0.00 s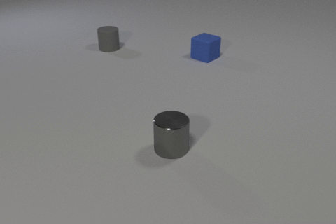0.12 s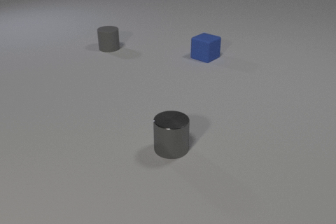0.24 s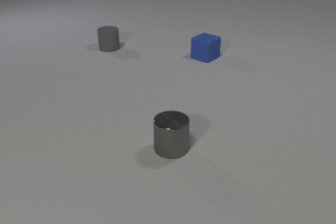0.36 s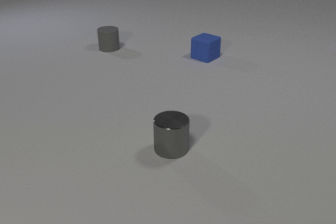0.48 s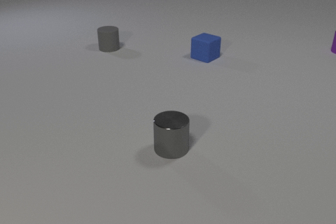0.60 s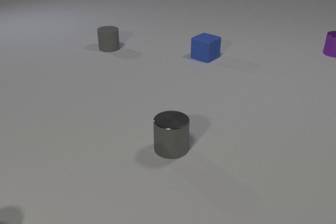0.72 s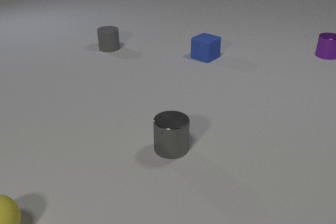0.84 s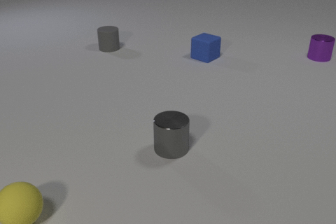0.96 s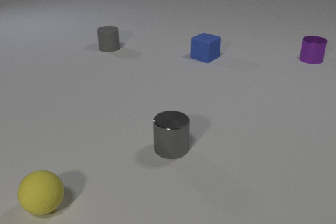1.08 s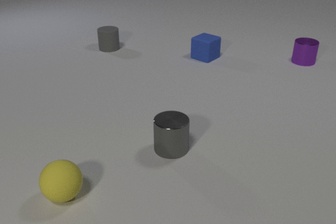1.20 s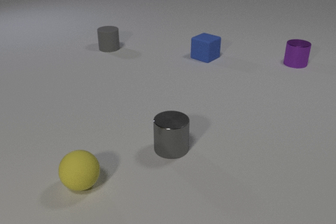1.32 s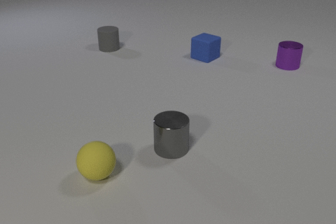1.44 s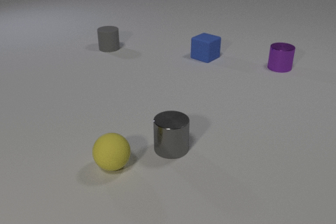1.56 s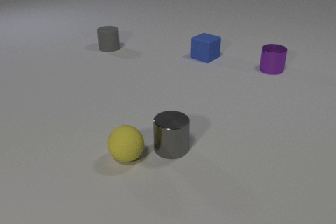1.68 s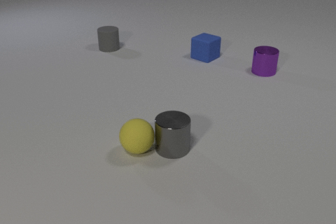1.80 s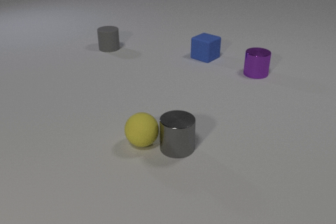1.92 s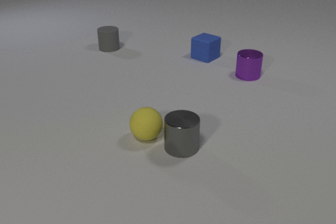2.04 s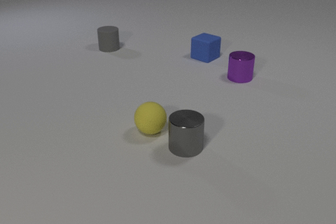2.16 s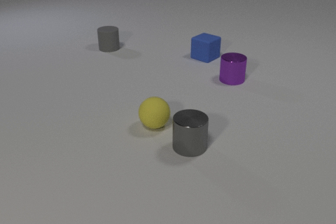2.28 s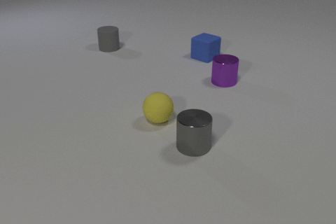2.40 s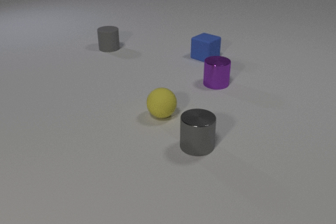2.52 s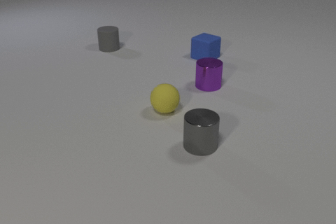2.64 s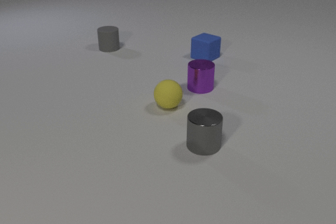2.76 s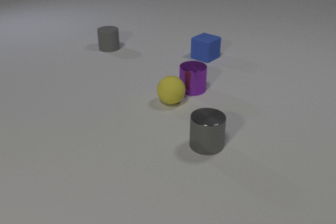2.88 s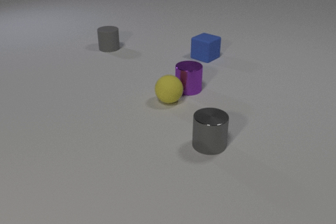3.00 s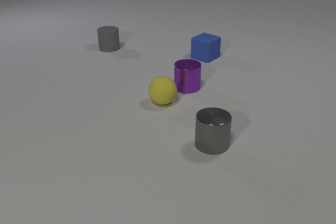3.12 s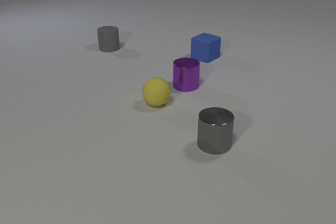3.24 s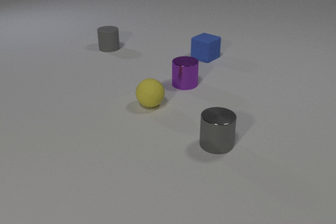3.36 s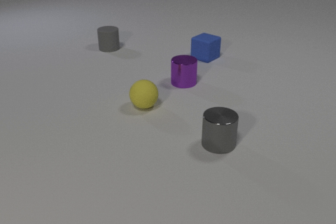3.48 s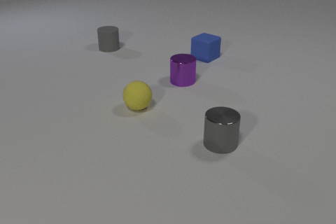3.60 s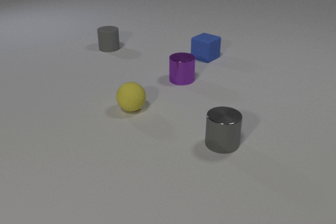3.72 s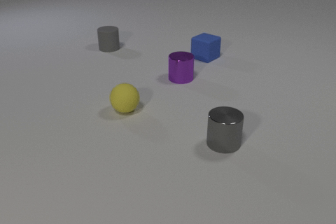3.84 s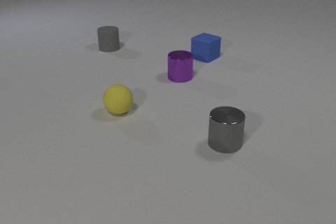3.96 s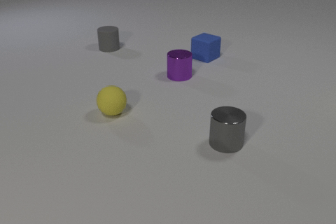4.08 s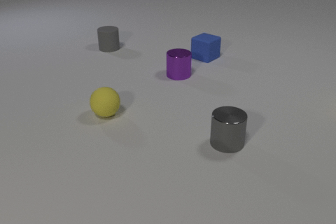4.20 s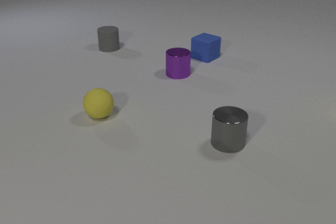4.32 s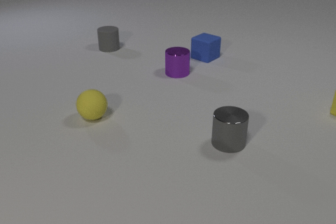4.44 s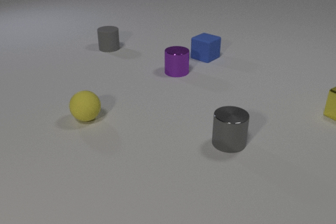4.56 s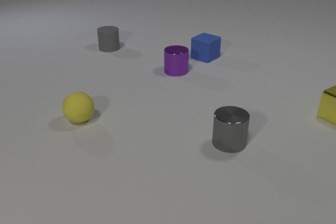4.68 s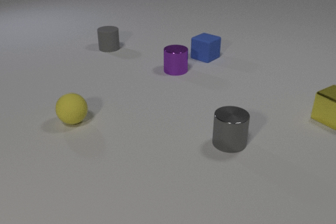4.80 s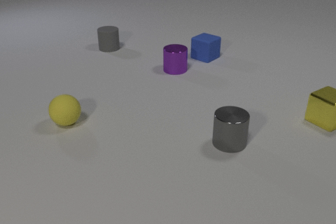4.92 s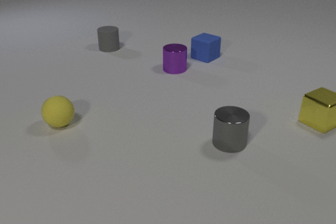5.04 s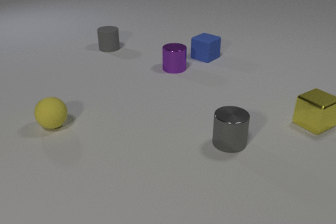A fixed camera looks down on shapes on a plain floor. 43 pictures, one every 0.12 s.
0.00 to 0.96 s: The yellow rubber sphere comes in at the left edge, rolls to the right and away from the camera. The purple metal cylinder comes in at the right edge, slides toward the camera and to the left.
0.96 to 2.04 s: The yellow rubber sphere rolls away from the camera and to the right. The gray metal cylinder slides to the right. The purple metal cylinder slides to the left and toward the camera. The yellow rubber sphere and the gray metal cylinder collide.
2.04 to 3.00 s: The yellow rubber sphere rolls away from the camera. The gray metal cylinder slides to the right. The purple metal cylinder slides to the left and toward the camera. The yellow rubber sphere and the purple metal cylinder collide.
3.00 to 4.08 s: The yellow rubber sphere rolls to the left. The gray metal cylinder slides to the right. The purple metal cylinder slides away from the camera.
4.08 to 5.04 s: The yellow rubber sphere rolls to the left. The yellow metal cube comes in at the right edge, slides toward the camera and to the left. The purple metal cylinder slides away from the camera.
What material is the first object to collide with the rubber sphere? metal.
What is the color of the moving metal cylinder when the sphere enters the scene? purple.
What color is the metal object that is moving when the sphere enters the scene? purple.
